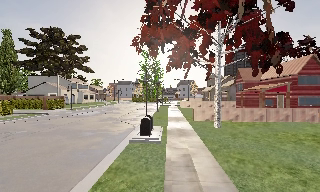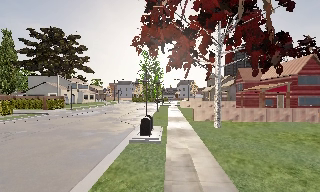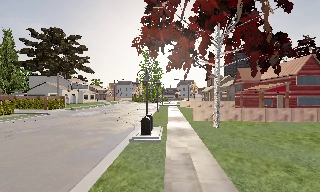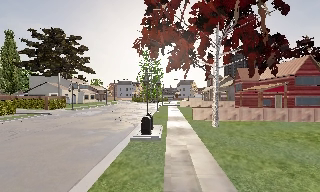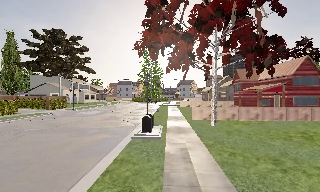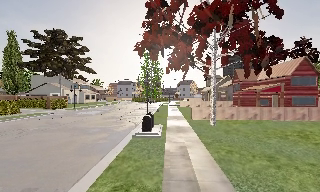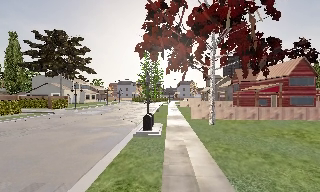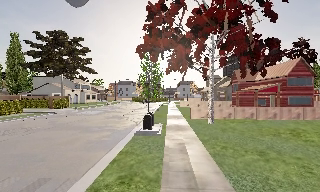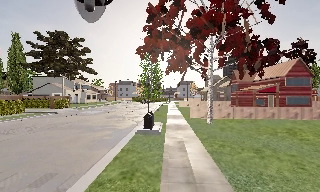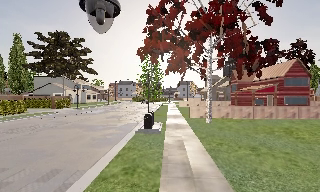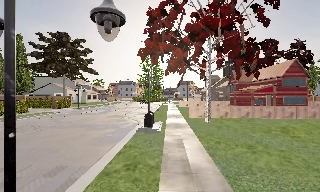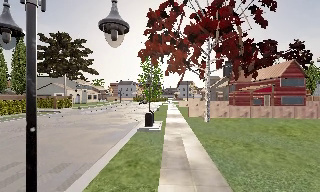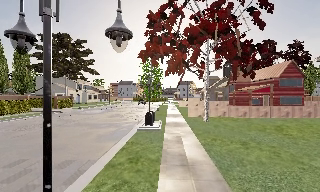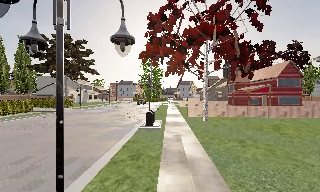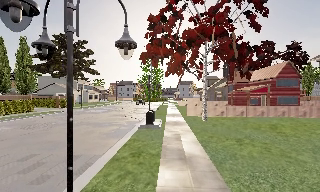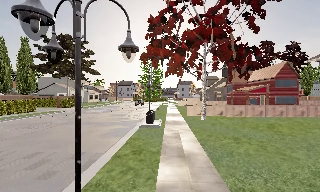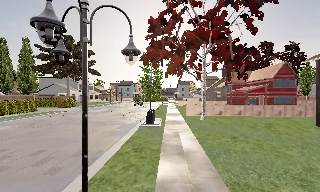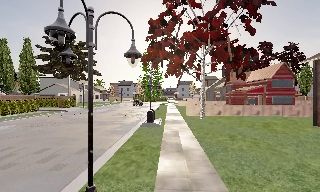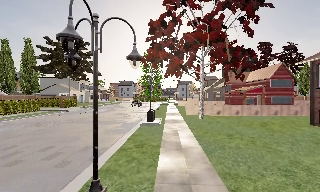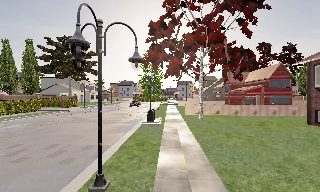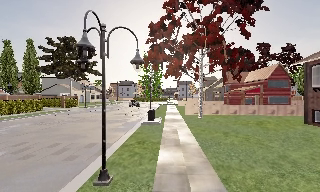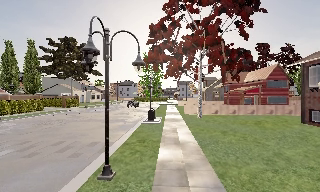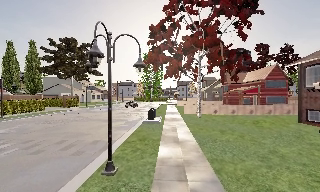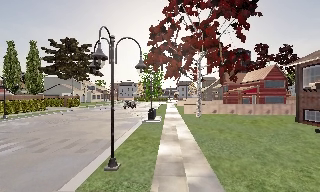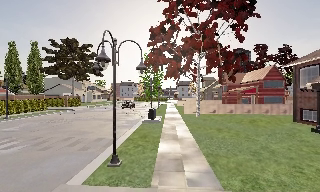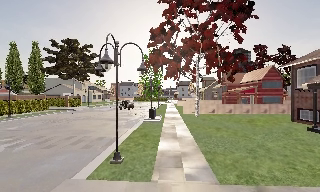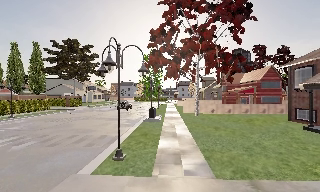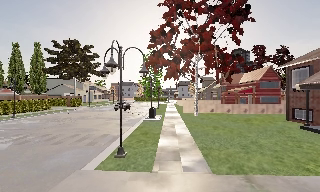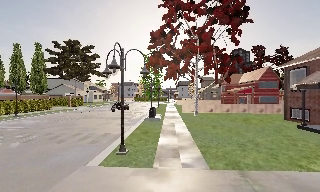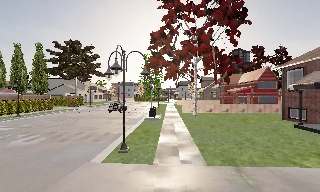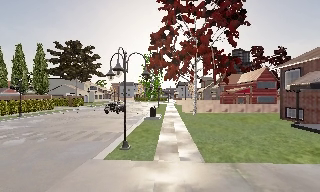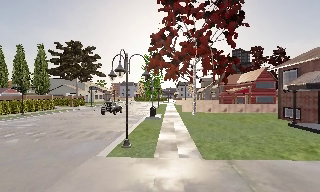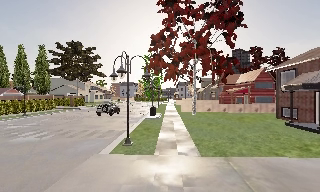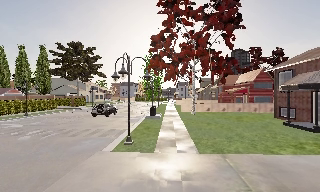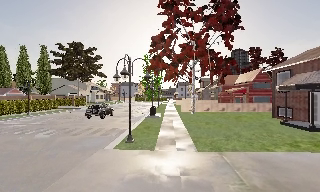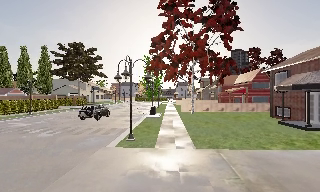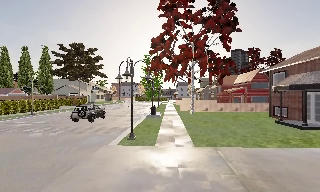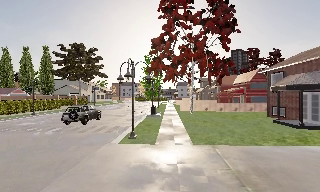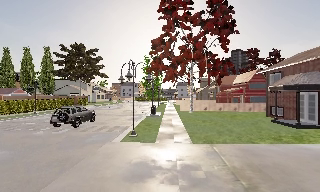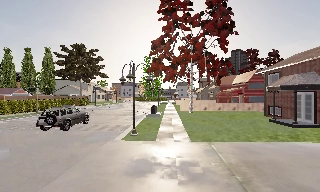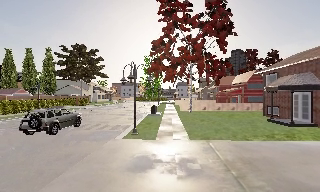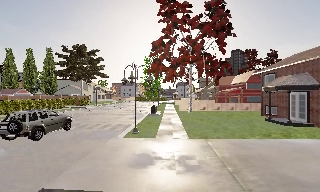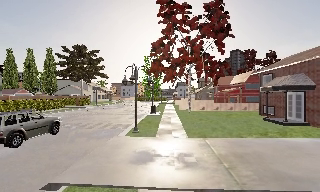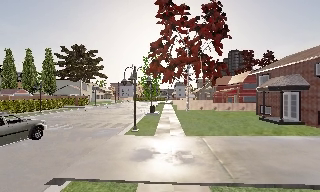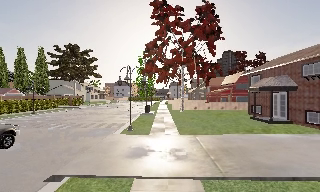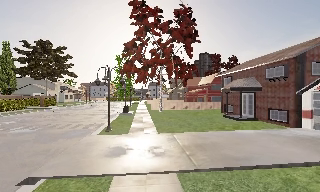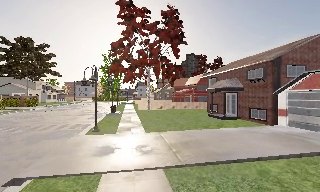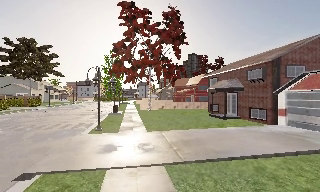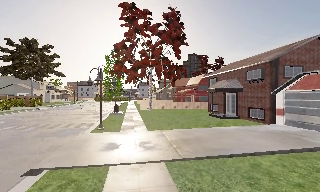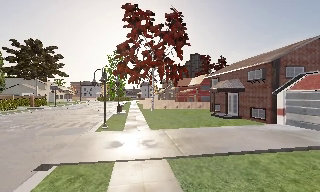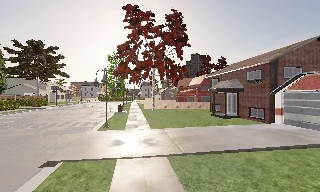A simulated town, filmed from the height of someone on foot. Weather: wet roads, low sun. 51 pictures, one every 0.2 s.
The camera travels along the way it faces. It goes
backward.
0.0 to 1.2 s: The camera travels backward, about 1.5 m, so what stands in front gets smaller. It gains speed.
1.2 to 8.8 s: The camera travels backward, about 11 m, so what stands in front gets smaller.
8.8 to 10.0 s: The camera pans to its right, which is clockwise from overhead, by about 10 degrees. It travels backward, about 1.5 m, so what stands in front gets smaller.
The film runs backward here.
